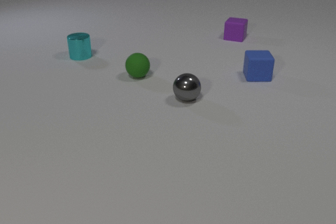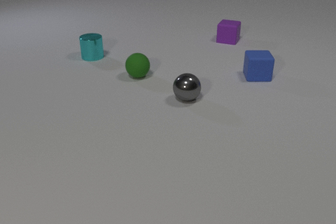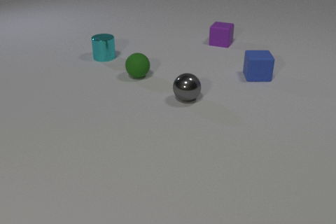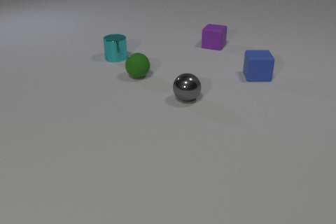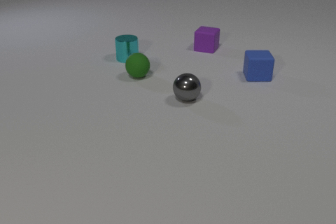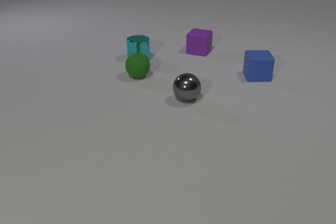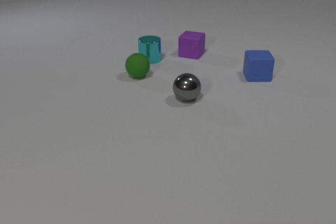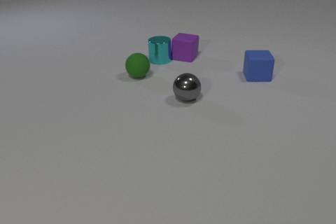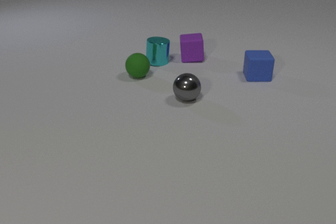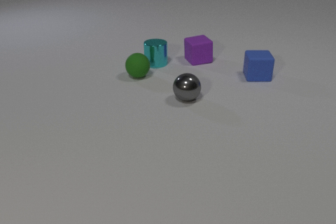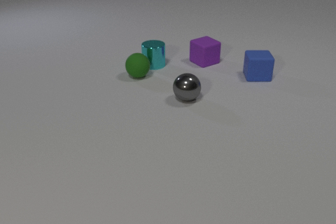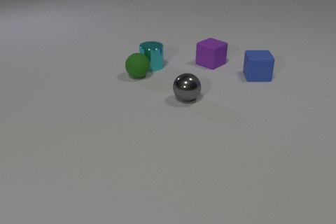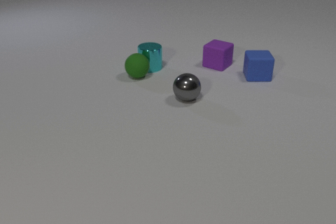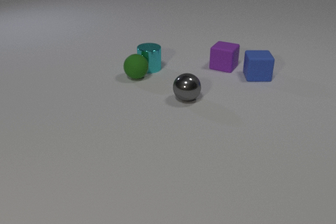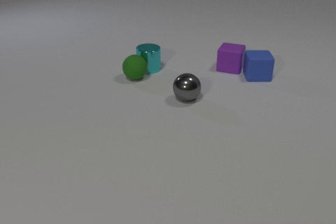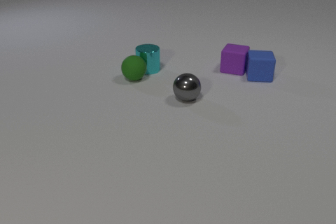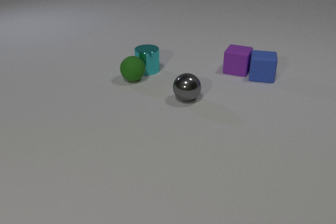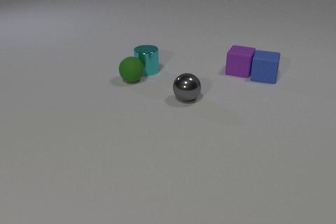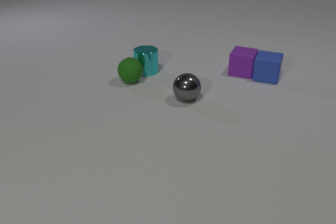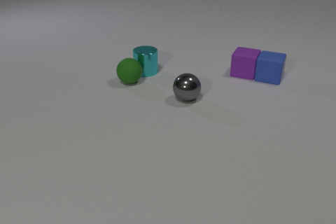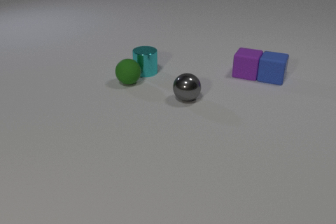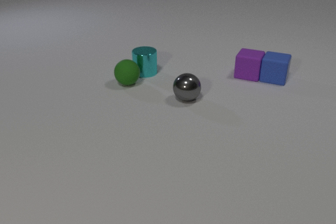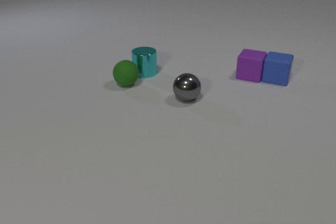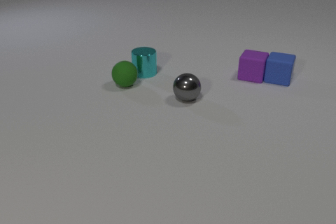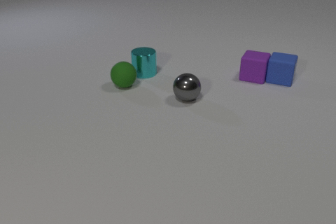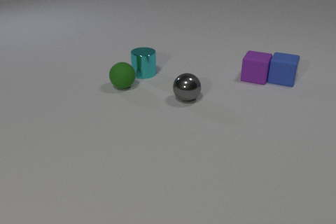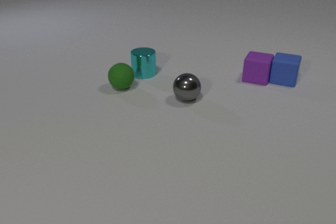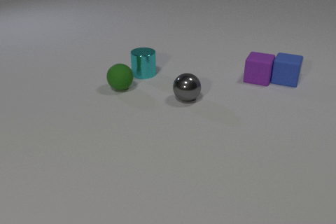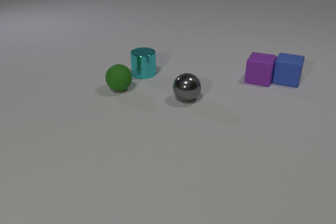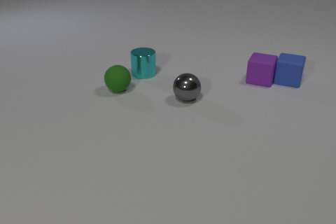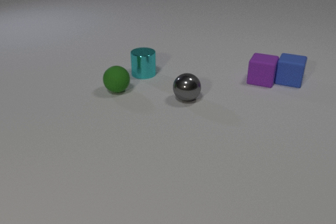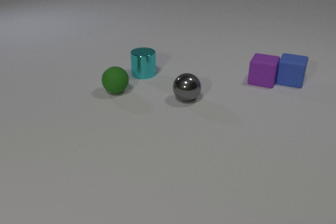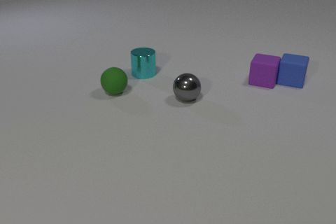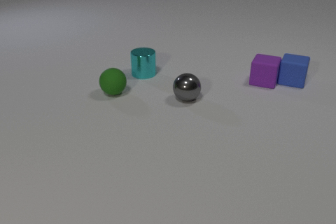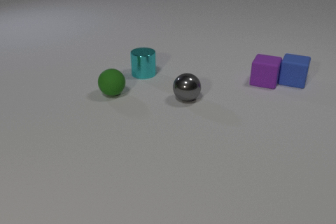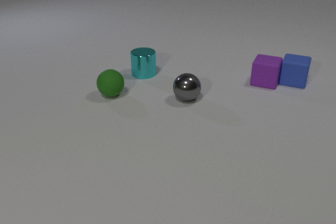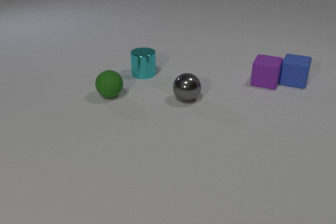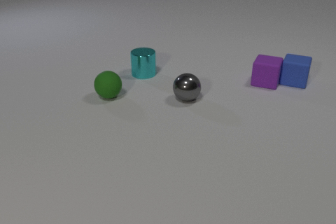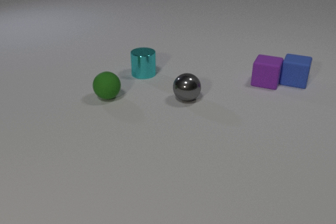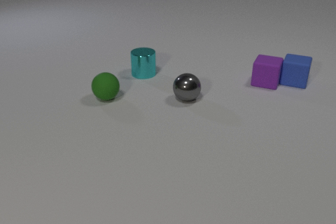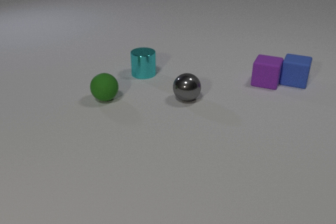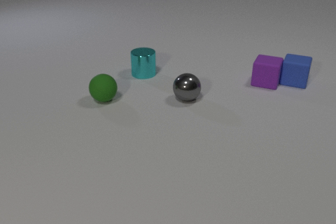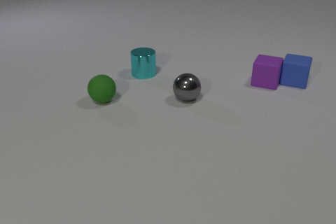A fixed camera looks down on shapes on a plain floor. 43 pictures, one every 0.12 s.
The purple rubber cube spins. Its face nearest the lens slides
to the right.
The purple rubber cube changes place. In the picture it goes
toward the camera.
0.00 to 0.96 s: The purple rubber cube slides toward the camera and to the left, spins counterclockwise seen from above by about 30 degrees, its near face sliding to the right. The cyan metal cylinder slides to the right. The purple rubber cube and the cyan metal cylinder collide.
0.96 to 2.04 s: The purple rubber cube slides to the right and toward the camera, spins counterclockwise seen from above by about 75 degrees, its near face sliding to the right. The cyan metal cylinder slides toward the camera and to the left. The blue rubber cube slides to the right. The green rubber sphere rolls toward the camera and to the left. The cyan metal cylinder and the green rubber sphere collide. The purple rubber cube and the blue rubber cube collide.
2.04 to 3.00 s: The purple rubber cube slides to the right and toward the camera. The cyan metal cylinder slides toward the camera. The blue rubber cube slides to the right. The green rubber sphere rolls toward the camera and to the left.
3.00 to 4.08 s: The purple rubber cube slides to the right and toward the camera. The blue rubber cube slides to the right. The green rubber sphere rolls toward the camera and to the left.
4.08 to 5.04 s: The green rubber sphere rolls toward the camera and to the left.
What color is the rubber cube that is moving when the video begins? purple.
How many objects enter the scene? 0.
Are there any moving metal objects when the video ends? no.
